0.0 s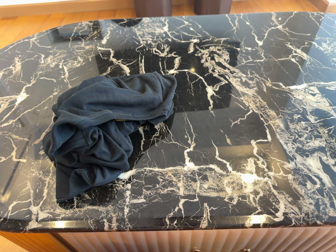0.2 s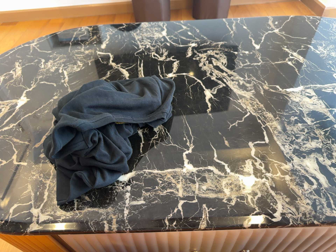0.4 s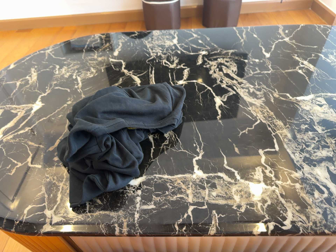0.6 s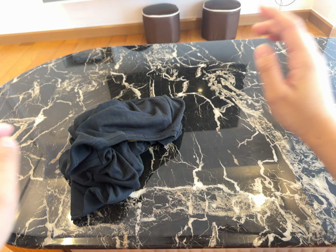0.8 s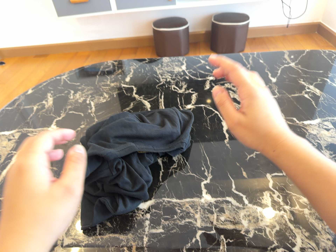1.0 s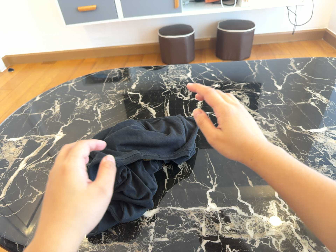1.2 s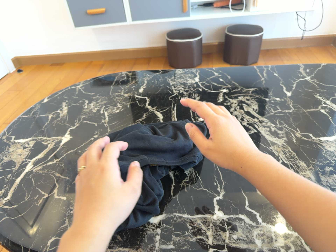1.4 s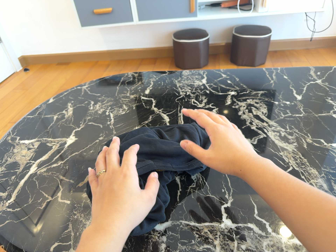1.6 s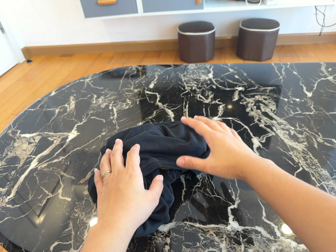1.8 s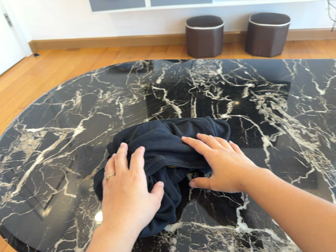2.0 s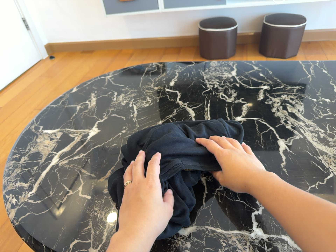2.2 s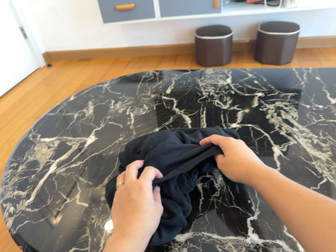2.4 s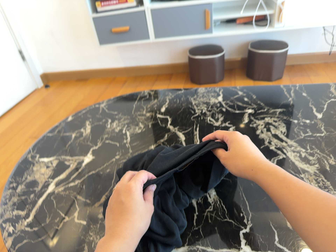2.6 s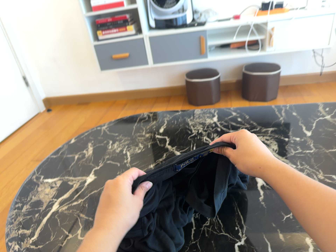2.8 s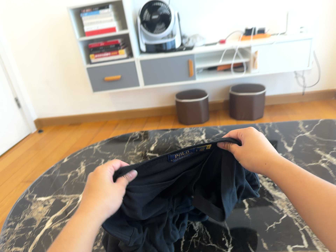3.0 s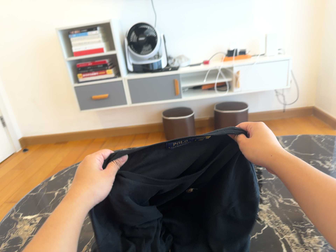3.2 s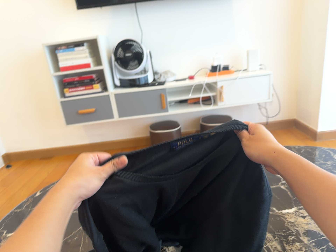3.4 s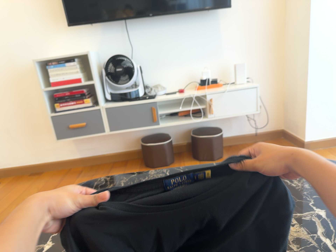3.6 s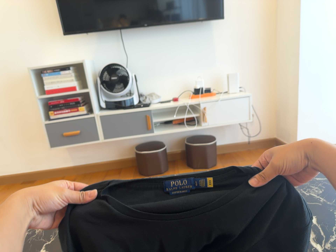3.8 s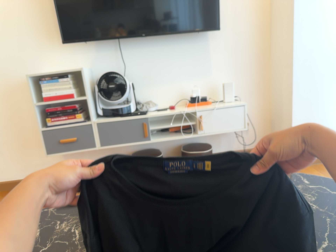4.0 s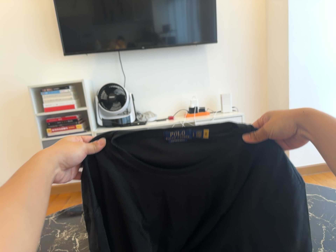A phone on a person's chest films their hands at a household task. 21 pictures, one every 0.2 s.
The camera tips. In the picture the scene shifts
downward.
0.0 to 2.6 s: The camera pans to its left by about 10 degrees. It travels backward, about 7 cm, so what stands in front gets smaller. Its aim tips toward the top of its view by about 15 degrees, and the scene shifts downward.
2.6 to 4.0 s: The camera swings to its right by about 15 degrees, and the scene slides to the left. It travels backward, about 18 cm, so what stands in front gets smaller. Its aim tips toward the top of its view by about 20 degrees, and the scene shifts downward.
The film runs forward here.
